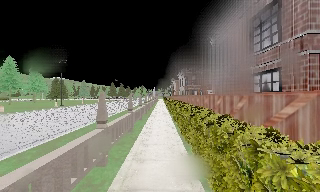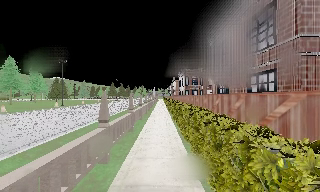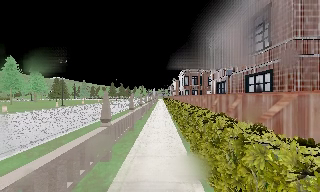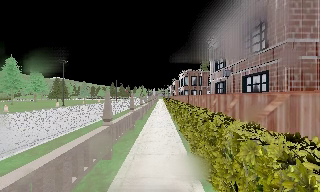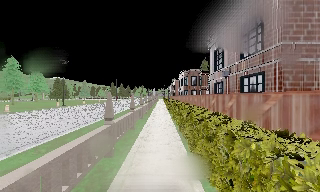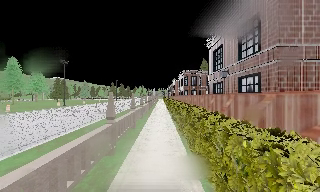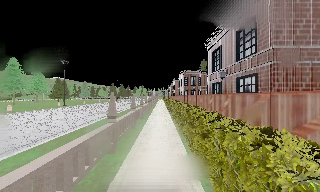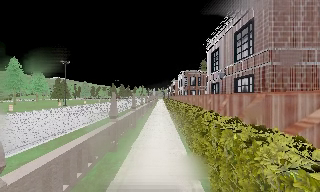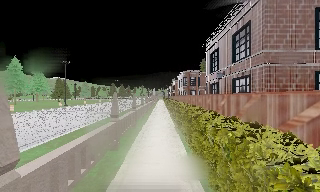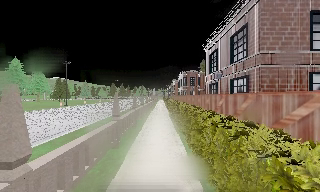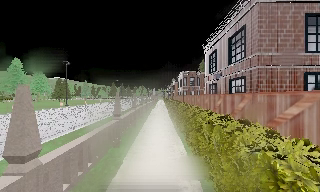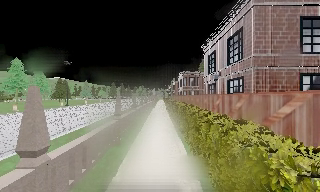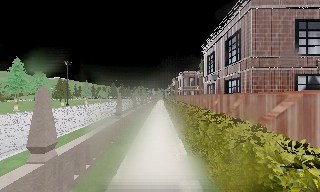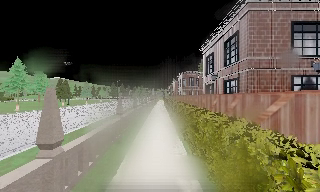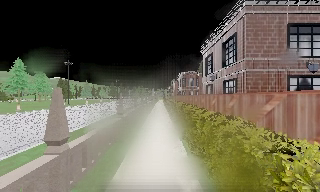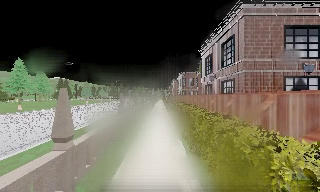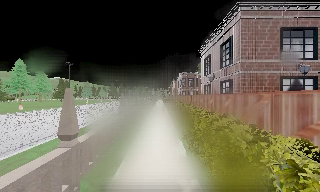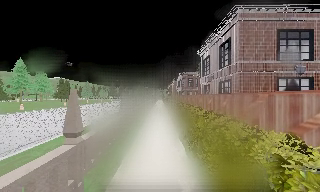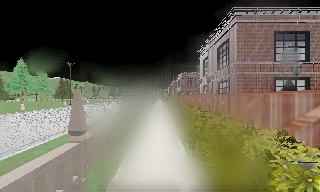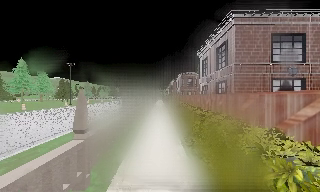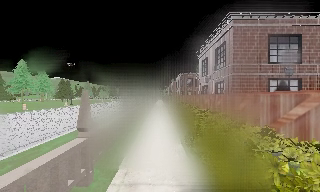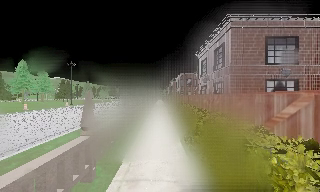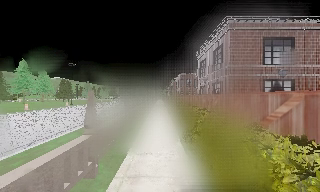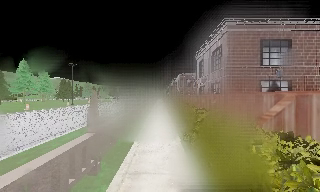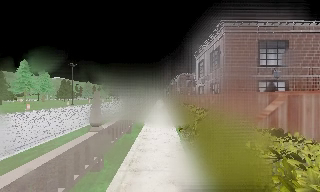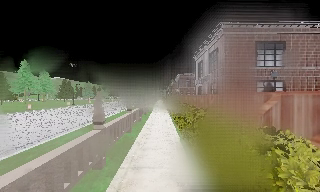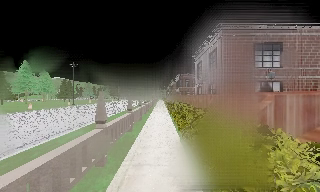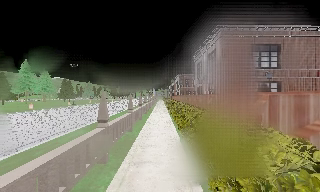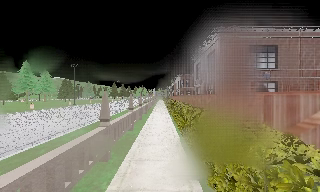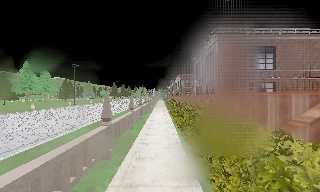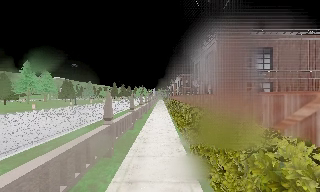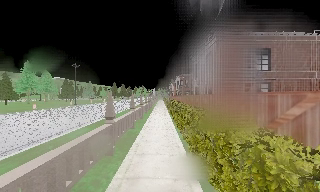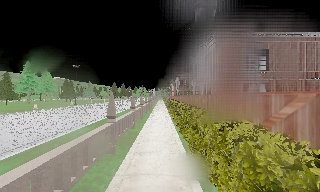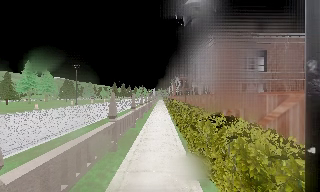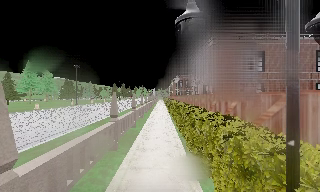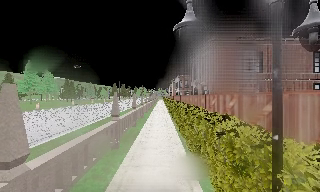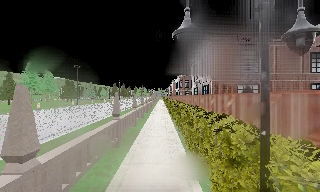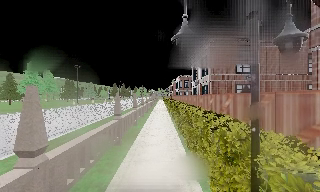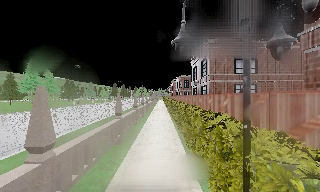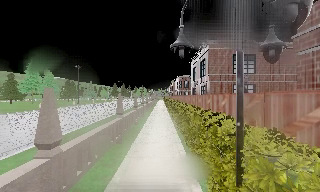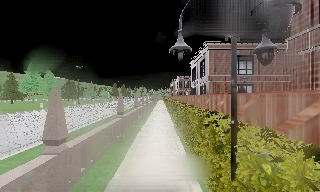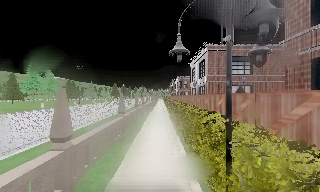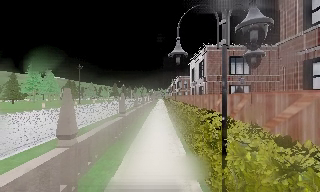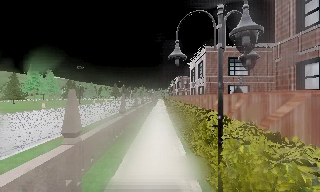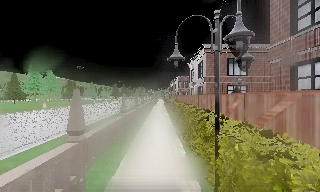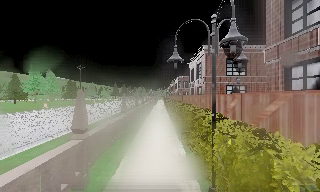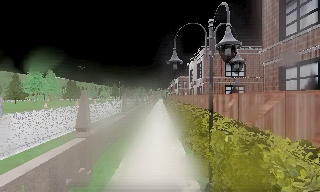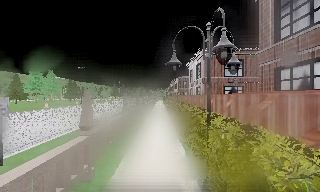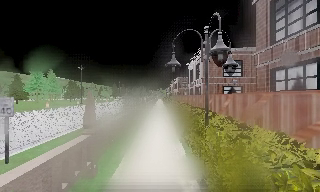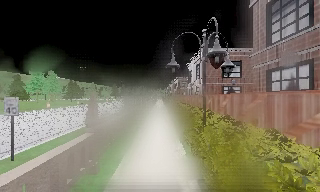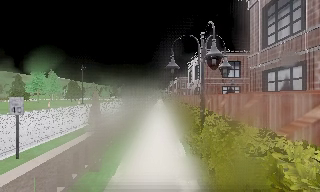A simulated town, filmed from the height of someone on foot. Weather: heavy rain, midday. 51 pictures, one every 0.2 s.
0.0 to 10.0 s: The camera travels backward, about 11 m, so what stands in front gets smaller.
The film runs backward here.
